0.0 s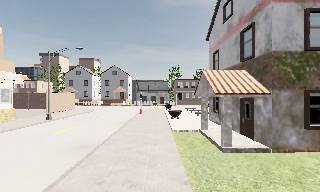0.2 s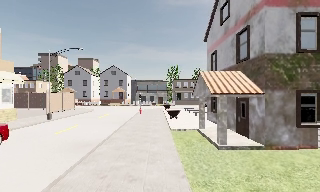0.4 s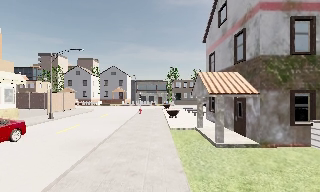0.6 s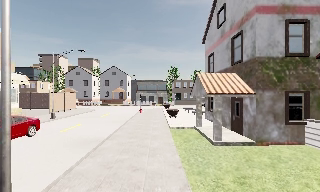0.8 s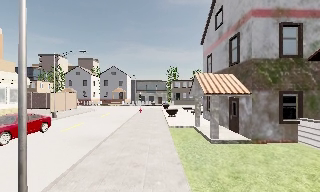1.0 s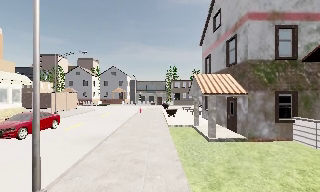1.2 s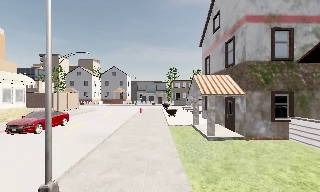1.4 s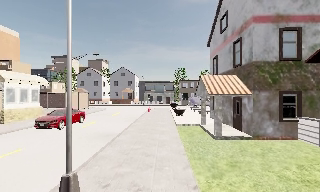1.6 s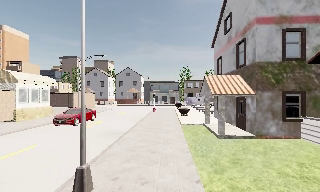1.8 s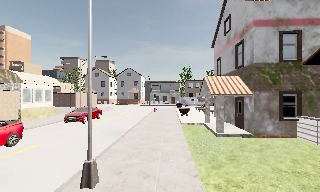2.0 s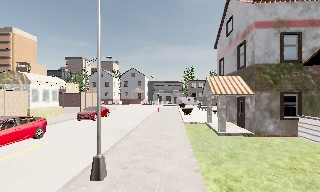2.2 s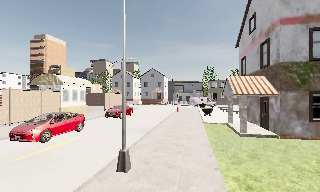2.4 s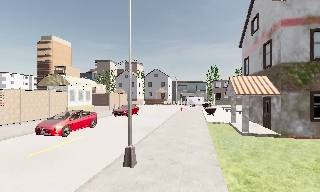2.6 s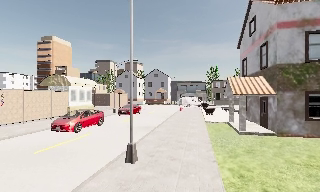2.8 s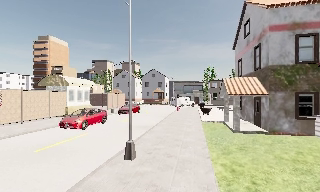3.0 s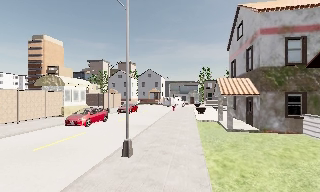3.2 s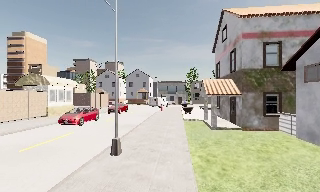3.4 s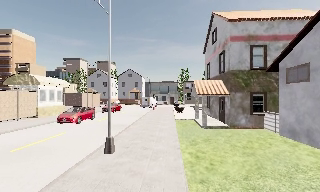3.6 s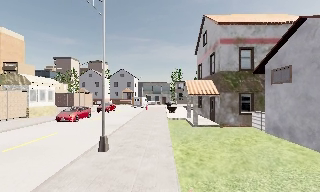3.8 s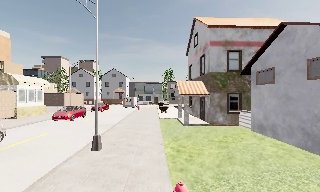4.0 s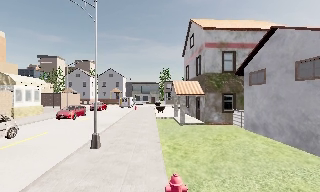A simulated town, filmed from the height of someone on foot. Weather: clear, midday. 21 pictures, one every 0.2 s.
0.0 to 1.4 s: The camera travels backward, about 2.5 m, so what stands in front gets smaller.
1.4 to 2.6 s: The camera pans to its left, which is counterclockwise from overhead, by about 10 degrees. It travels backward, about 2 m, so what stands in front gets smaller.
2.6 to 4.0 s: The camera pans to its right, which is clockwise from overhead, by about 15 degrees. It travels backward, about 2 m, so what stands in front gets smaller.
The film runs backward here.
